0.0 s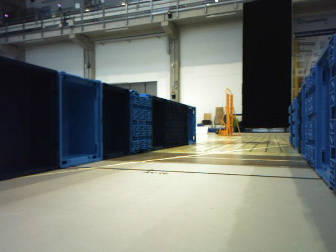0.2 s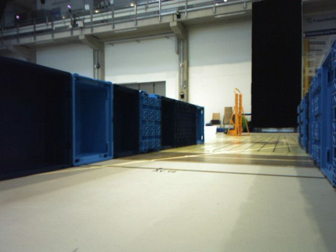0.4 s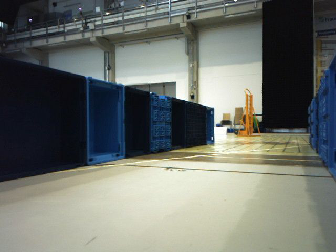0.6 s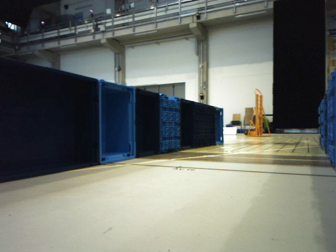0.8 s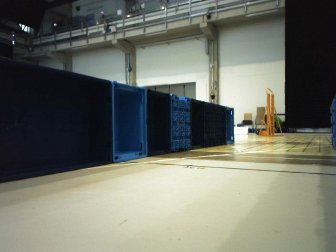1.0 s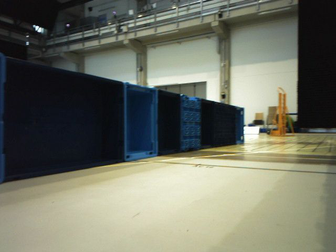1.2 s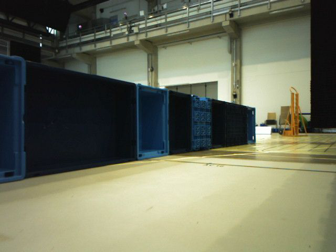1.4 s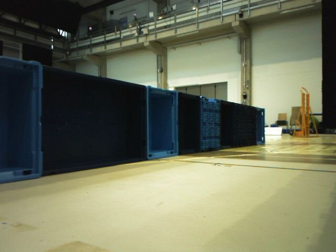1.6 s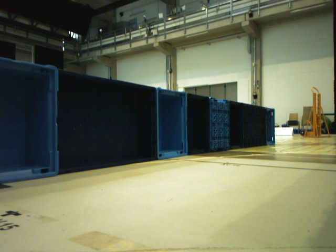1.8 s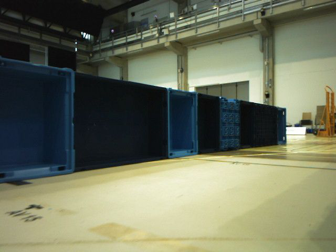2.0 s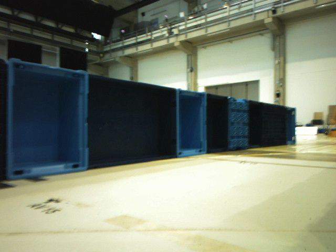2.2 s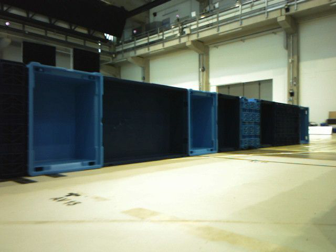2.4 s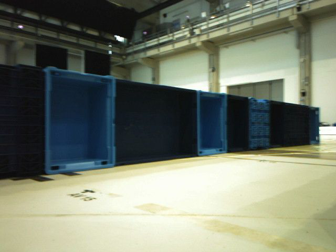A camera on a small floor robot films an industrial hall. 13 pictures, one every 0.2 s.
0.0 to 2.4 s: The scene slides to the right, as the camera pans about 25 degrees to its left. It travels backward, about 0.5 m, so what stands in front gets smaller.
The film runs backward here.
